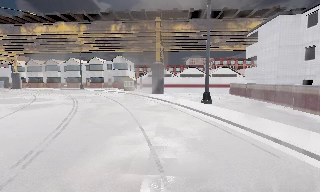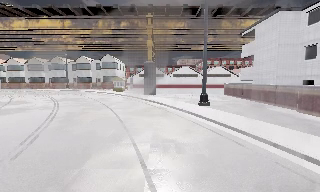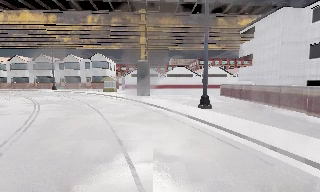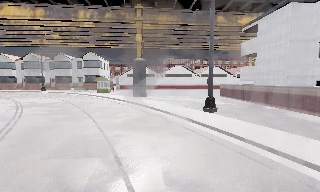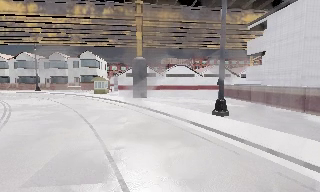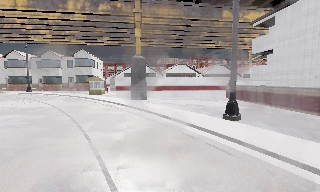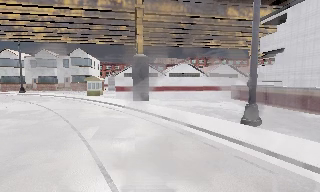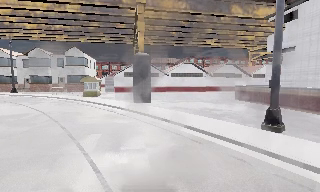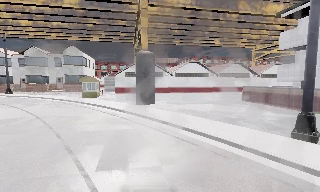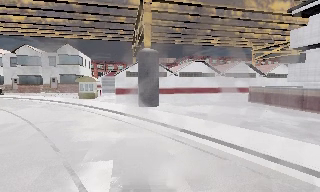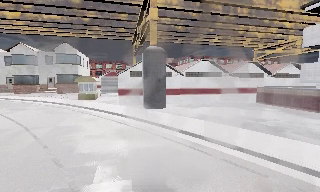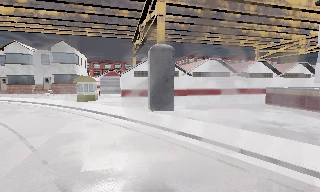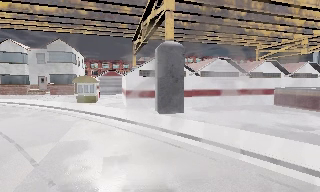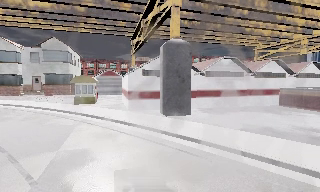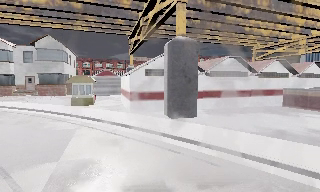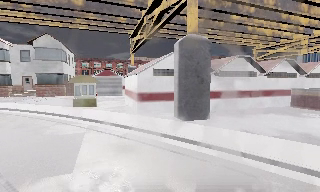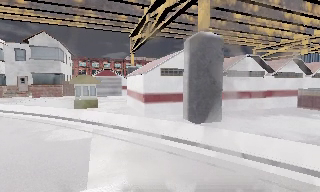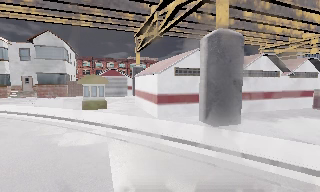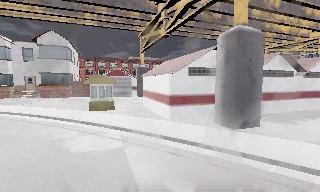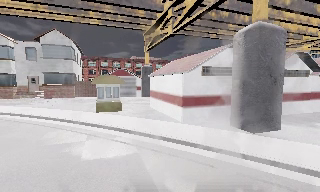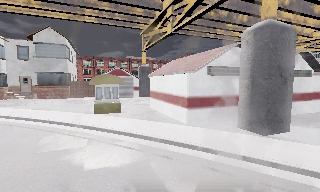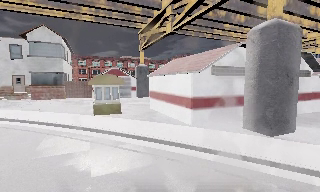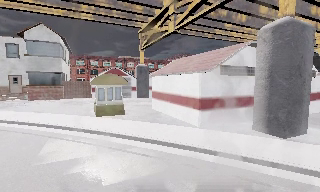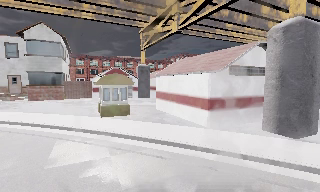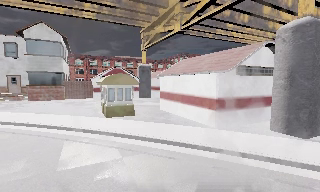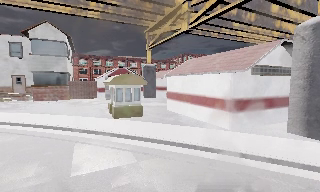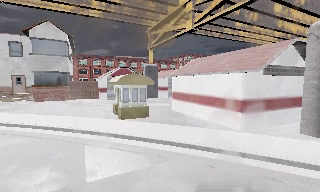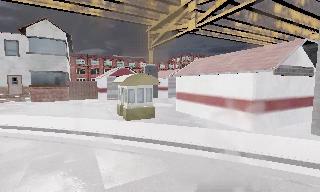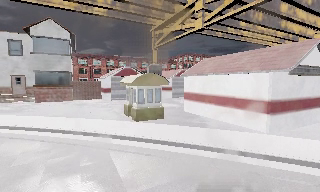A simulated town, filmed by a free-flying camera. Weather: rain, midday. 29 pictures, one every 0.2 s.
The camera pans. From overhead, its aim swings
clockwise.
0.0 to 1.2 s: The camera pans to its right, which is clockwise from overhead, by about 10 degrees. It travels forward, about 8 m, so what stands in front looms larger.
1.2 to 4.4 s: The camera pans to its right, which is clockwise from overhead, by about 15 degrees. It travels forward and to its left, about 14 m, so what stands in front looms larger. It loses speed.
4.4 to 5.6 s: The camera travels to its left, about 3 m, so close, fixed things drift to the right.
The film runs forward here.
